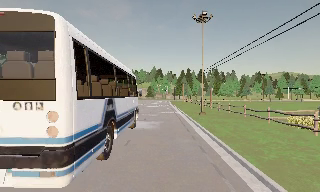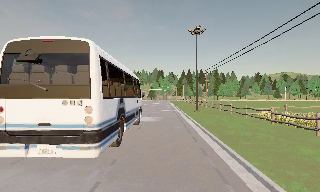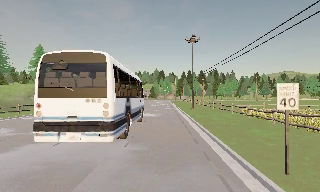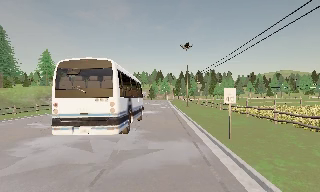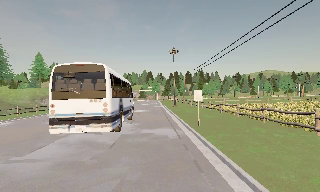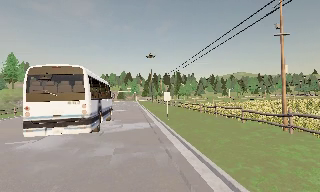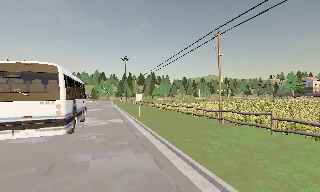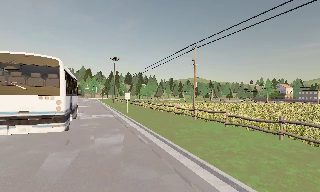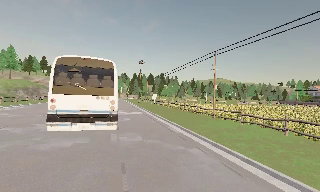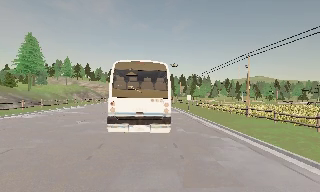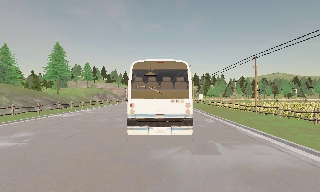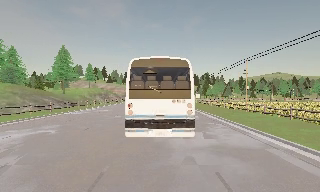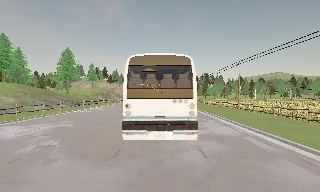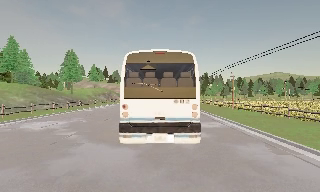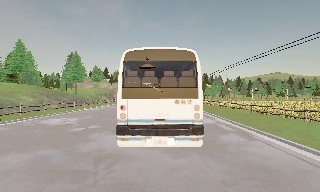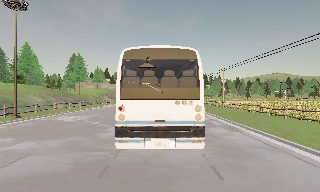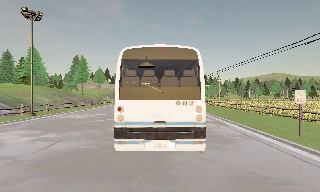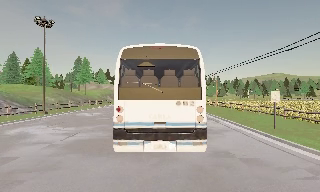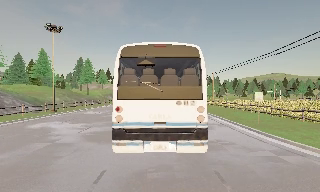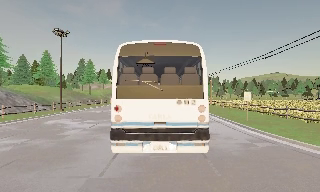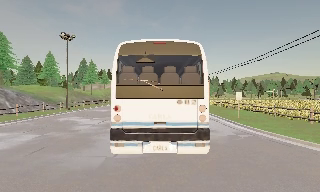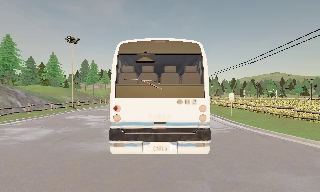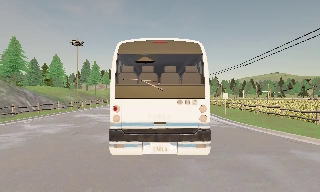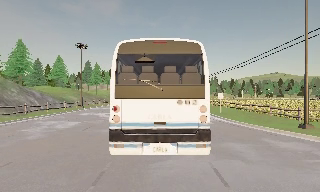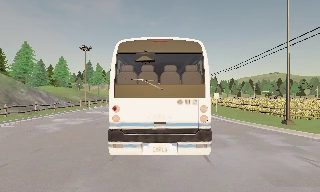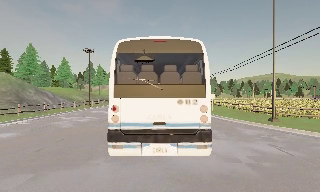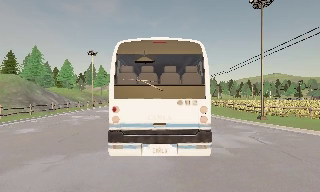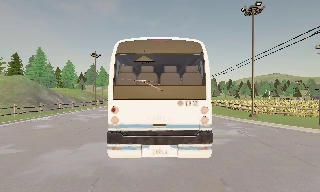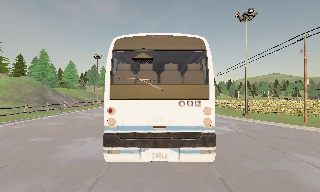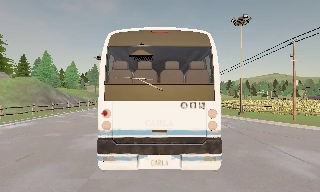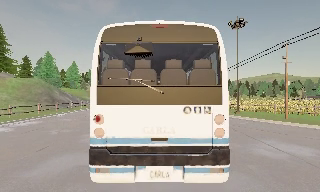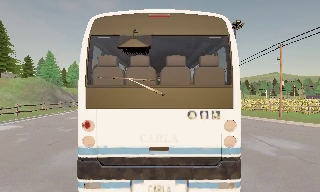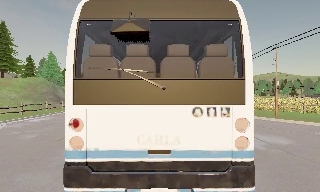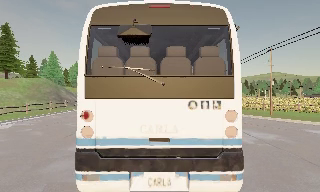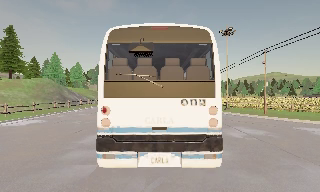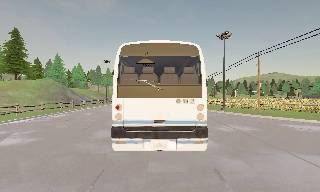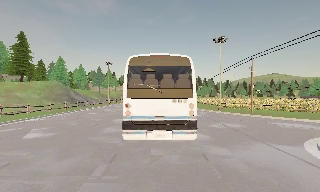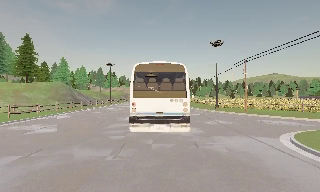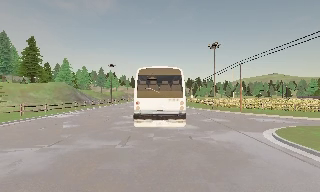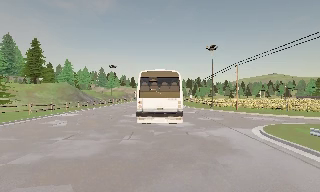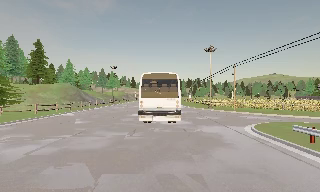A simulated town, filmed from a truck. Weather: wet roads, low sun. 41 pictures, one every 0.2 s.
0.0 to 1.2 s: The camera swings to its right by about 20 degrees, and the scene slides to the left. It travels backward, about 20 m, so what stands in front gets smaller.
1.2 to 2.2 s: The camera swings to its left by about 20 degrees, and the scene slides to the right. It travels backward, about 13 m, so what stands in front gets smaller.
2.2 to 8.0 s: The camera travels backward, about 45 m, so what stands in front gets smaller. It loses speed.
The film runs backward here.
